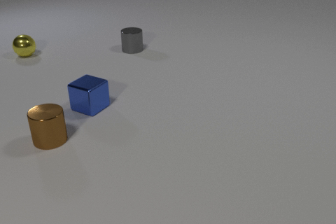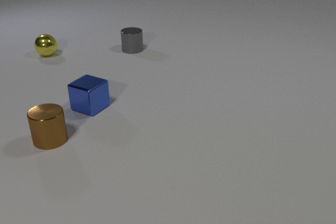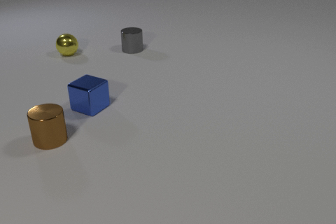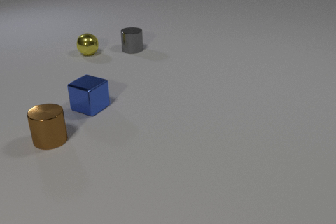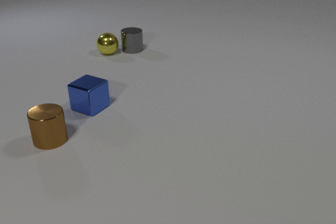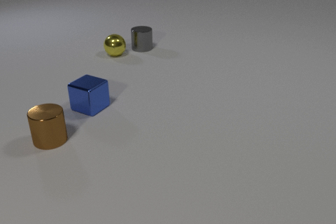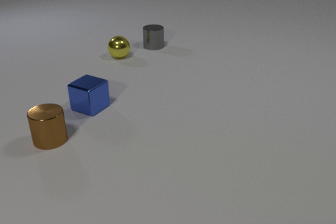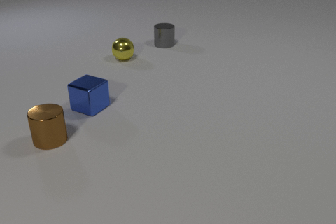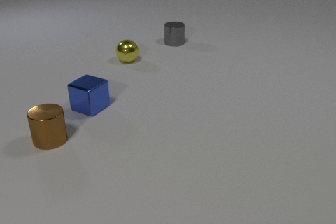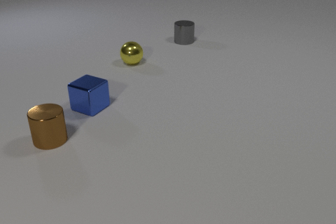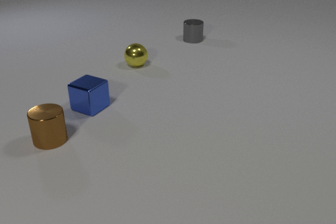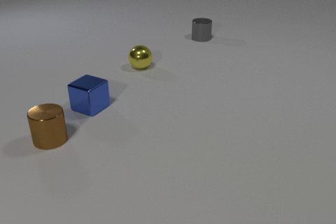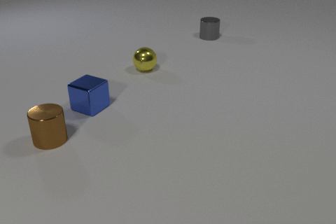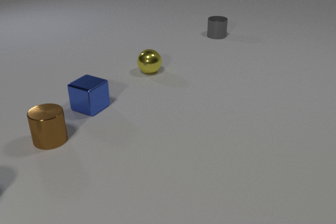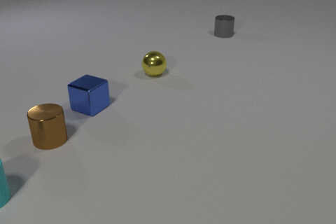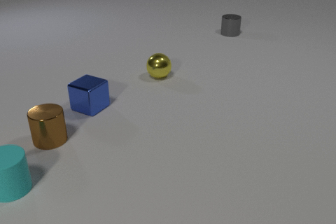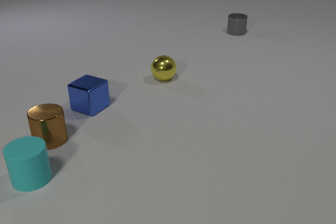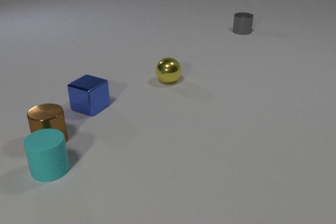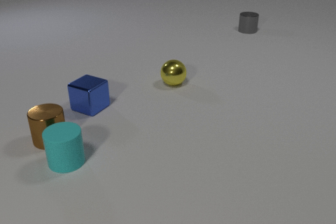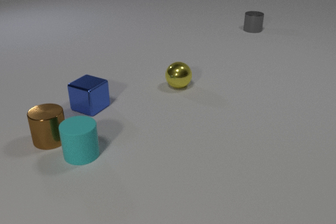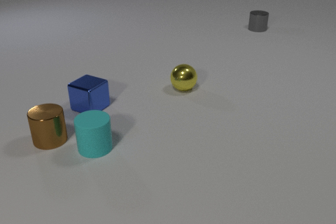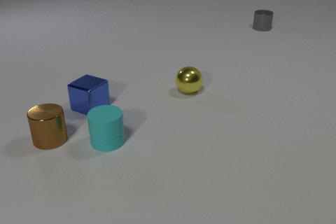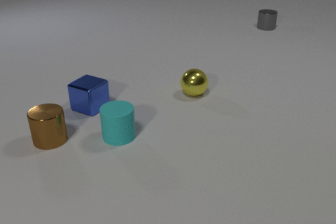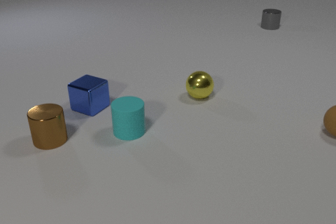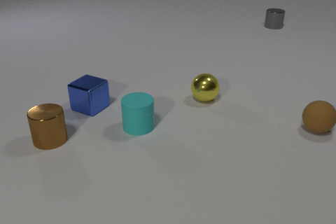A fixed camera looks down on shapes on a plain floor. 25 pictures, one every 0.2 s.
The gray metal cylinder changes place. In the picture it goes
to the right.
0.0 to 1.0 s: The yellow metal sphere rolls to the right. The gray metal cylinder slides to the right. The yellow metal sphere and the gray metal cylinder collide.
1.0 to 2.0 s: The yellow metal sphere rolls toward the camera and to the right. The gray metal cylinder slides to the right and away from the camera.
2.0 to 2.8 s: The yellow metal sphere rolls toward the camera and to the right. The gray metal cylinder slides to the right and away from the camera. The cyan rubber cylinder comes in at the left edge, slides to the right.
2.8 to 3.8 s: The yellow metal sphere rolls toward the camera and to the right. The gray metal cylinder slides to the right and away from the camera. The cyan rubber cylinder slides to the right and away from the camera.
3.8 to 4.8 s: The yellow metal sphere rolls toward the camera and to the right. The gray metal cylinder slides to the right and away from the camera. The brown rubber sphere comes in at the right edge, rolls to the left. The cyan rubber cylinder slides to the right and away from the camera.
How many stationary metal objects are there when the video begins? 3.
What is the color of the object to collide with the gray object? yellow.
Are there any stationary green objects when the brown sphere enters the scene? no.
